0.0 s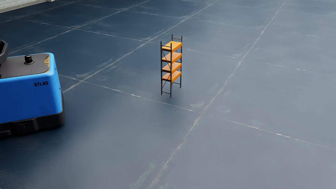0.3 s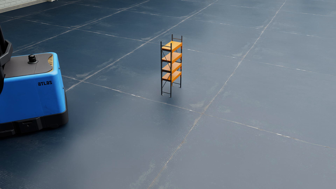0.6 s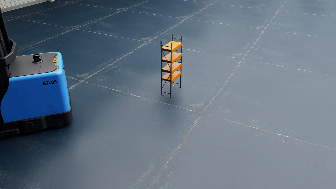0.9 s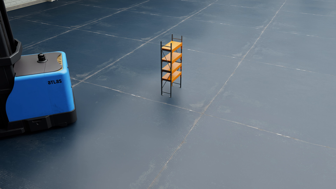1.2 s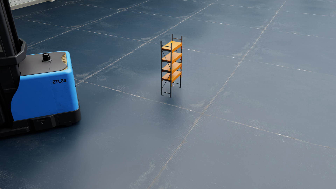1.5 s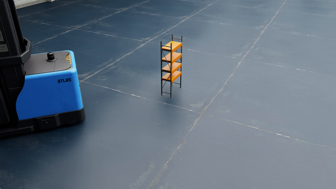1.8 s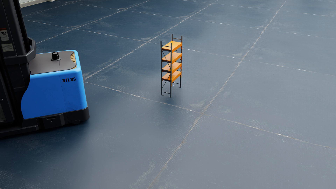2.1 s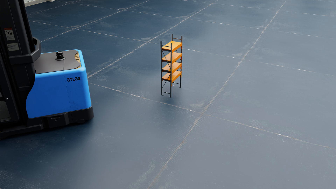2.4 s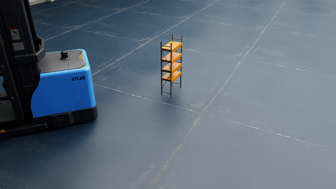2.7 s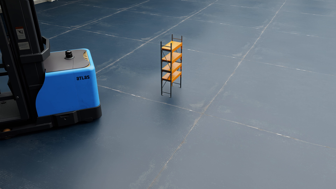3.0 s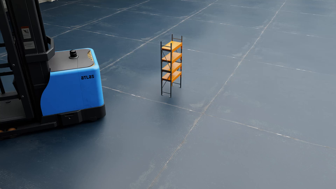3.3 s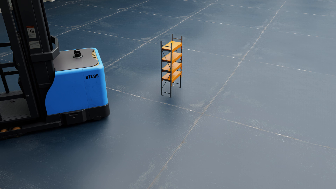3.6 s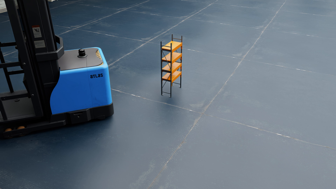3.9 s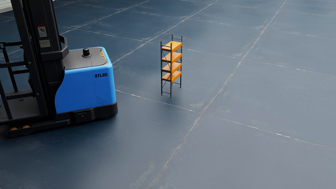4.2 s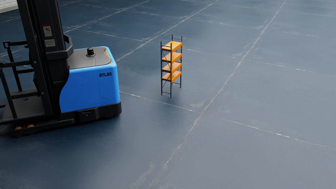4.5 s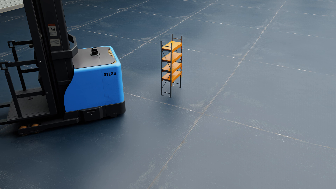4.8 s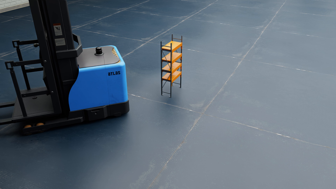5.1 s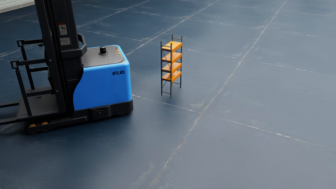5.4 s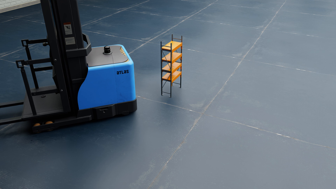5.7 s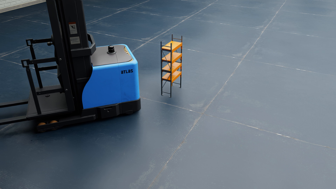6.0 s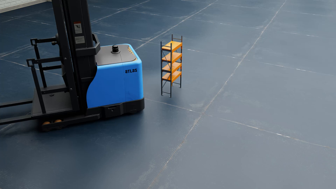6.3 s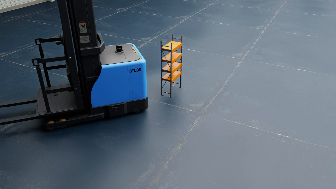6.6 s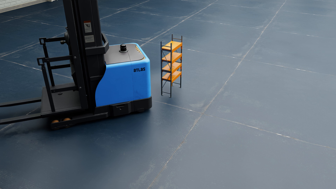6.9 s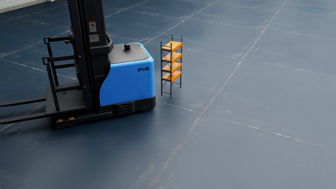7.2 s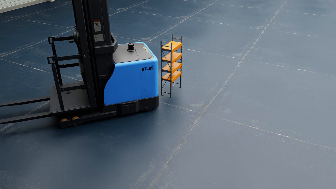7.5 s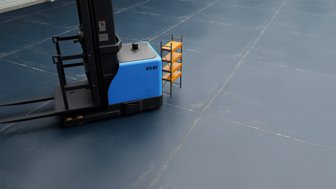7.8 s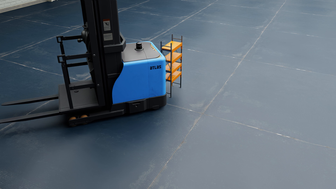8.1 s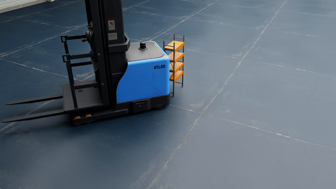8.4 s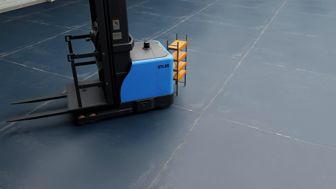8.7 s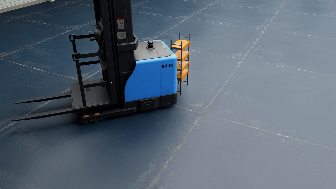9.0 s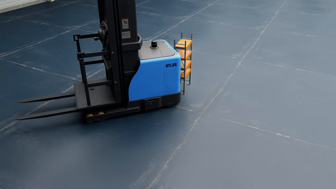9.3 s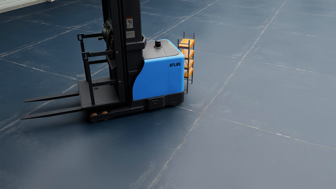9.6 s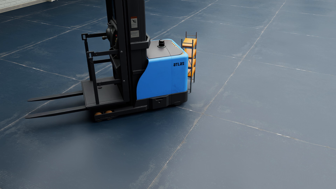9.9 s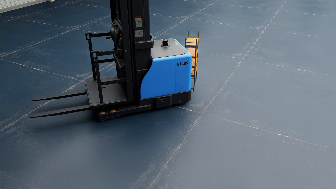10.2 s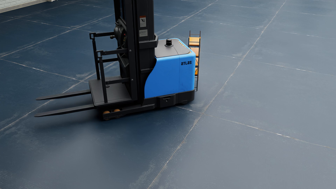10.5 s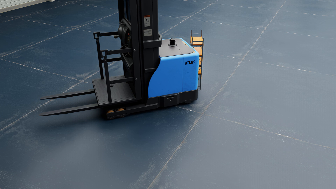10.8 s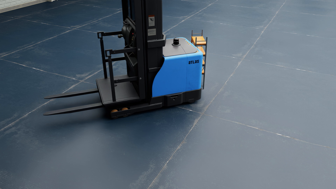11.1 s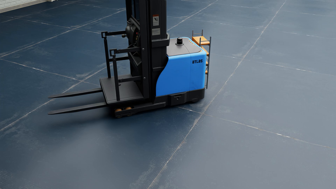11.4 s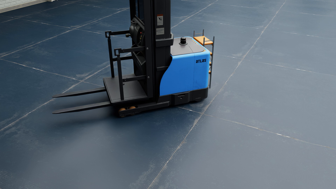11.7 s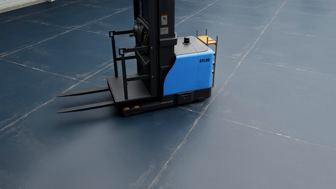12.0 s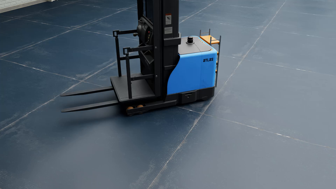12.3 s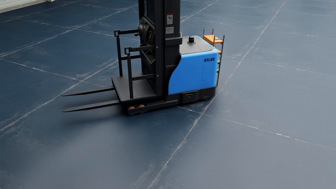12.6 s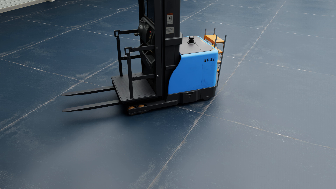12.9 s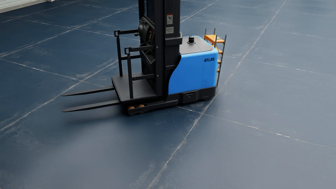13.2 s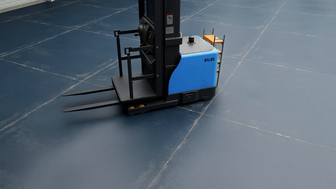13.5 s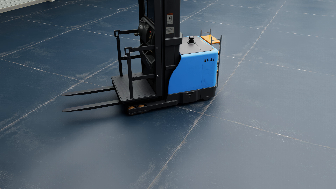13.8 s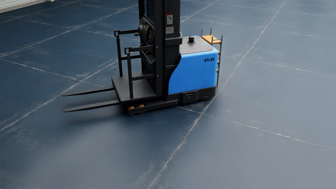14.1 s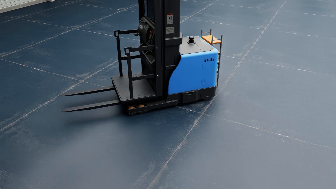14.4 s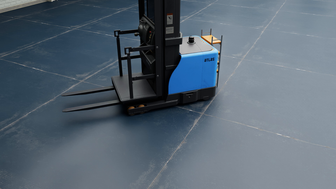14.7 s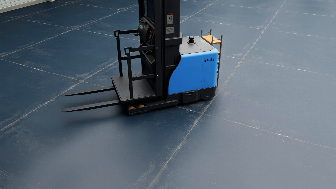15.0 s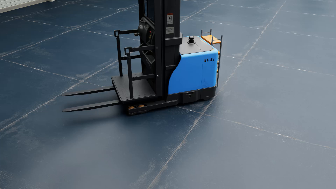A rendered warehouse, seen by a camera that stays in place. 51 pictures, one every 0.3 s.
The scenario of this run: A forklift runs into an object in its way.
